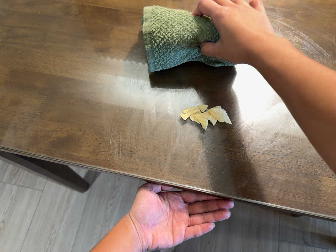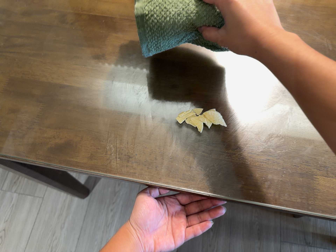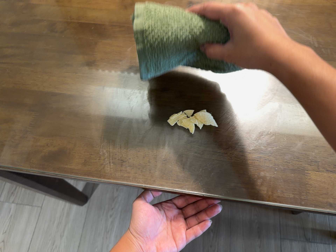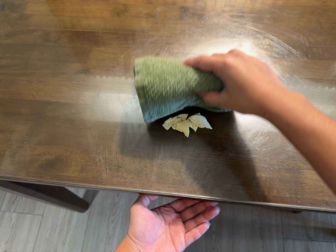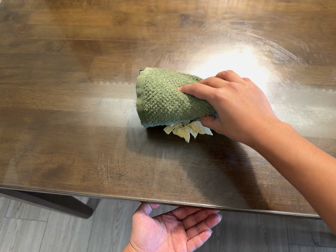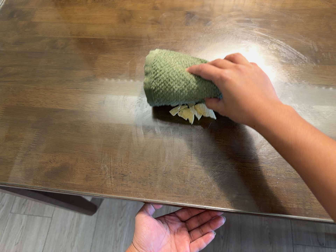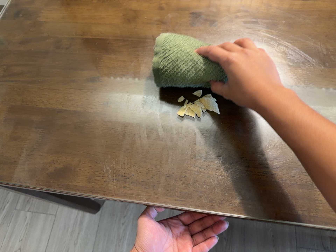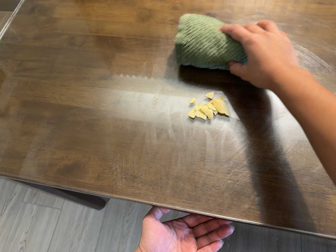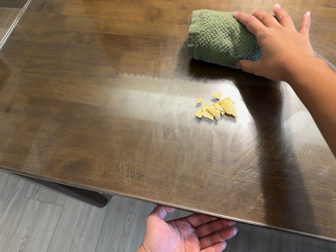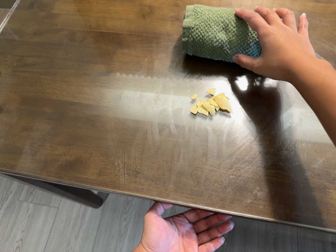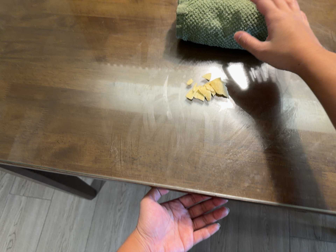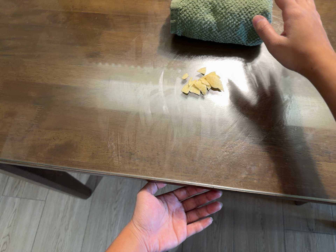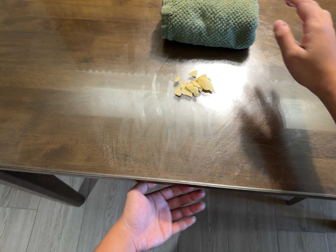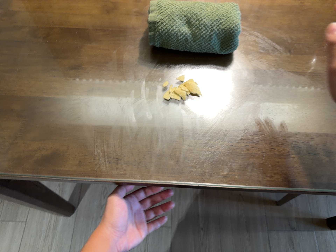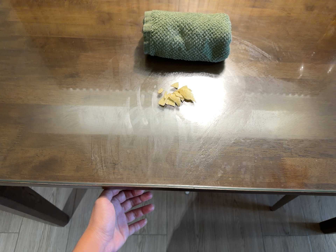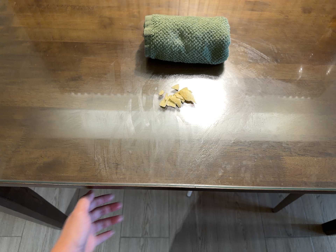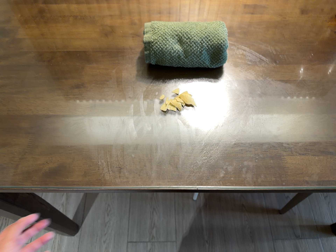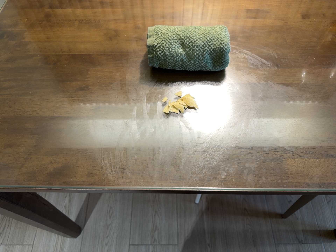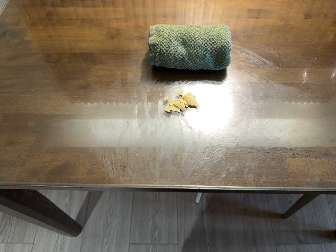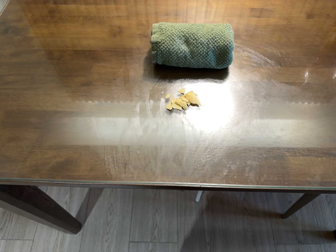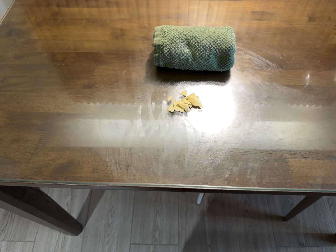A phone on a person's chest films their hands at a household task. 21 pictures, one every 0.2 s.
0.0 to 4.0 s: The camera travels backward, about 7 cm, so what stands in front gets smaller. Its aim tips toward the top of its view by about 10 degrees. It rolls about its line of sight by about 10 degrees, and the scene rotates counterclockwise.
The film runs backward here.
